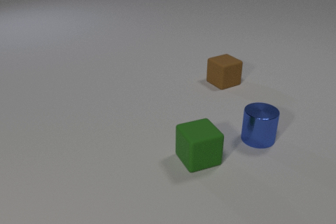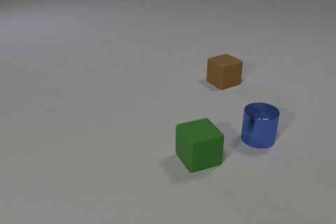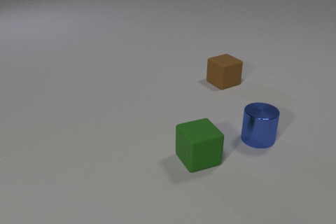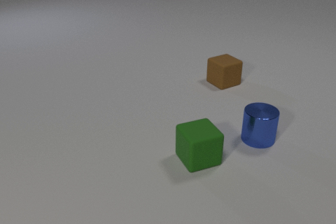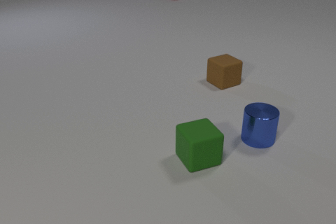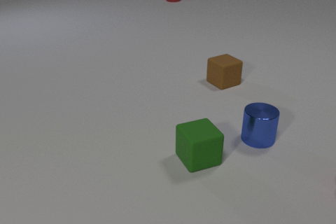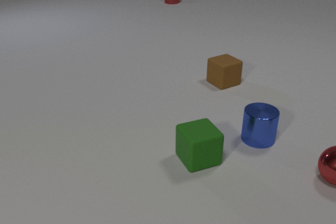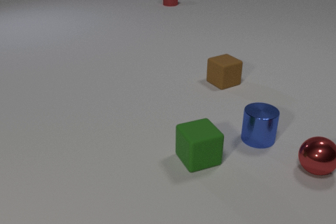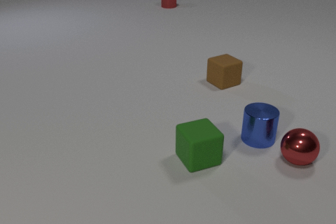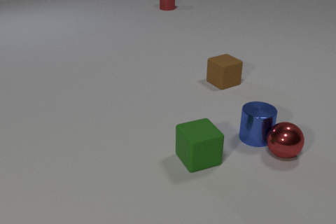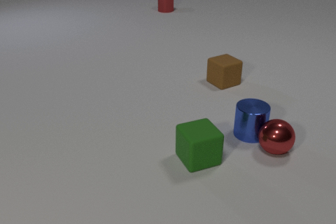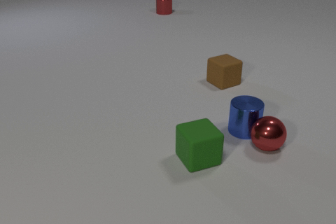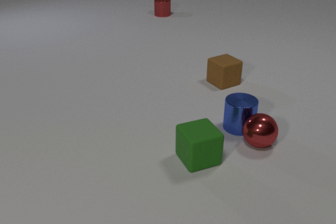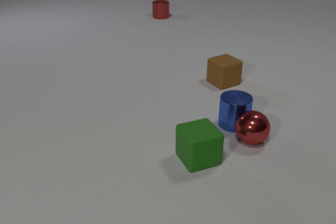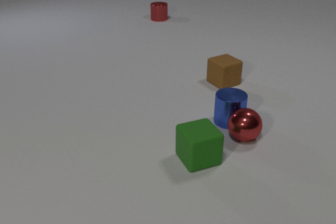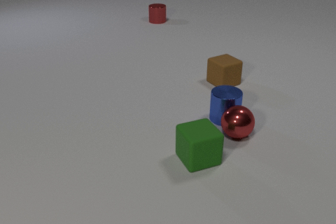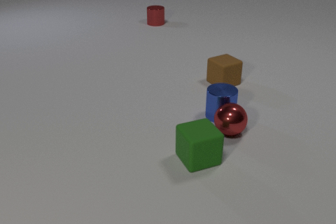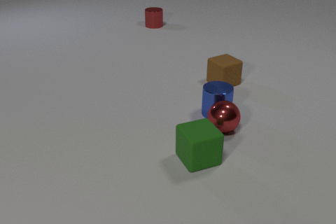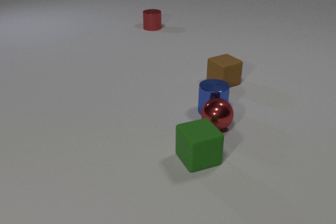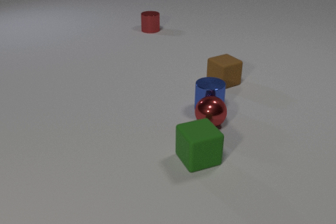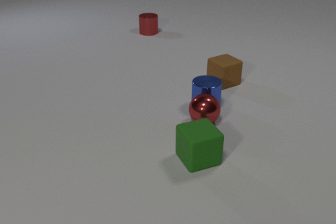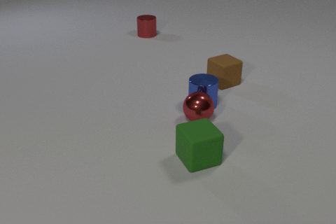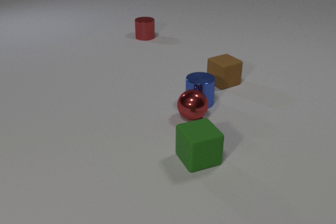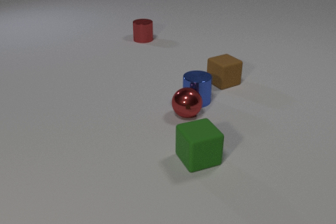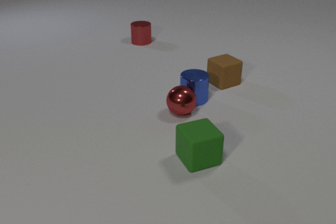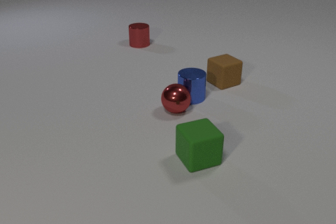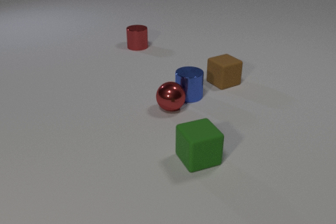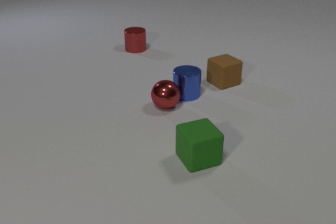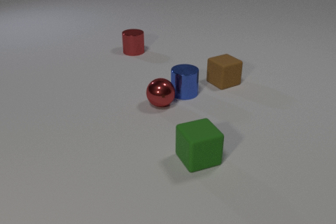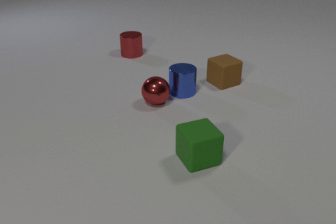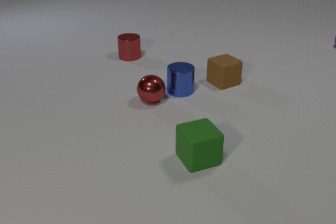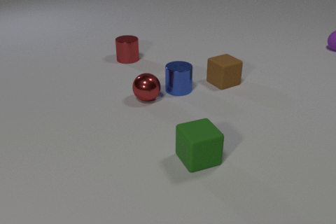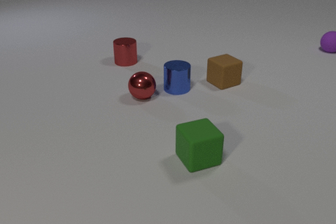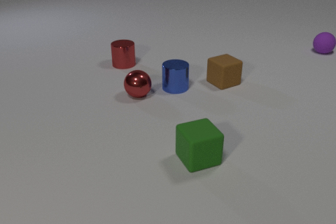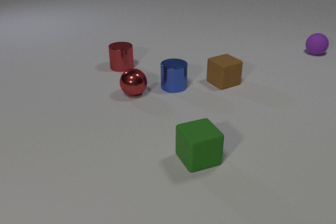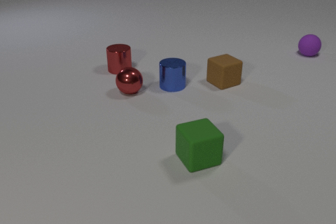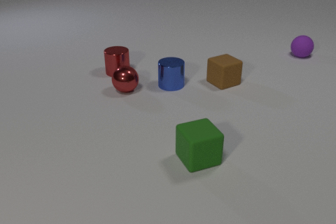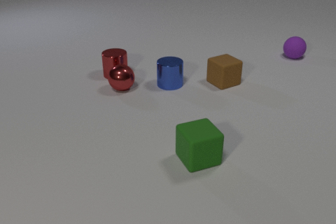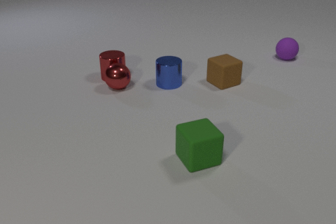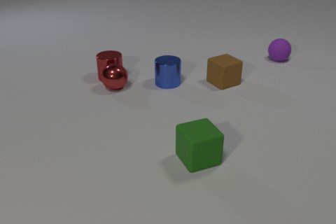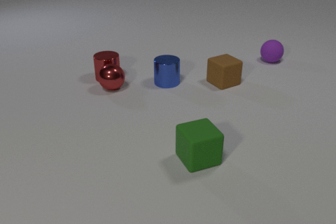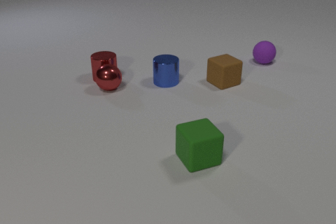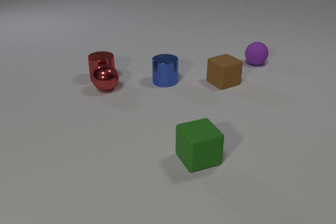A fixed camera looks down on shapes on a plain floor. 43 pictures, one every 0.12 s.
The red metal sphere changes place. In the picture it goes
to the left.
The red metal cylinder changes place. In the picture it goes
toward the camera.
0.00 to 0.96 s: The red metal sphere comes in at the right edge, rolls to the left and away from the camera. The red metal cylinder comes in at the top edge, slides toward the camera.
0.96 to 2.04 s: The red metal sphere rolls to the left and away from the camera. The blue metal cylinder slides to the left and away from the camera. The red metal cylinder slides toward the camera. The red metal sphere and the blue metal cylinder collide.
2.04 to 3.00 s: The red metal sphere rolls to the left and away from the camera. The blue metal cylinder slides away from the camera and to the left. The red metal cylinder slides toward the camera.
3.00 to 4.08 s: The red metal sphere rolls to the left and away from the camera. The blue metal cylinder slides away from the camera and to the left. The red metal cylinder slides toward the camera. The purple rubber sphere comes in at the right edge, rolls to the left and toward the camera.
4.08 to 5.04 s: The red metal sphere rolls to the left and away from the camera. The blue metal cylinder slides away from the camera and to the left. The red metal cylinder slides toward the camera and to the left. The purple rubber sphere rolls to the left and toward the camera. The red metal sphere and the red metal cylinder collide.
What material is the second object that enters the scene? metal.
How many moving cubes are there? 0.
What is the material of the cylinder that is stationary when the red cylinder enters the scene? metal.
